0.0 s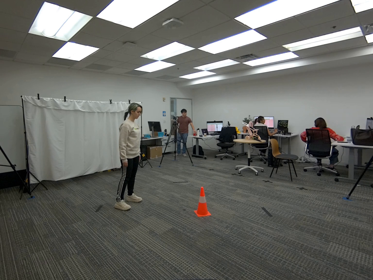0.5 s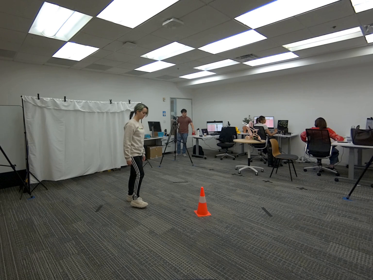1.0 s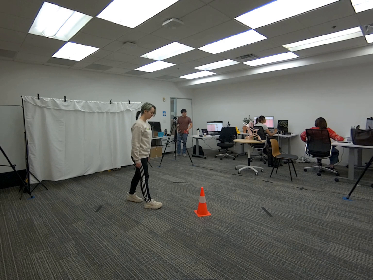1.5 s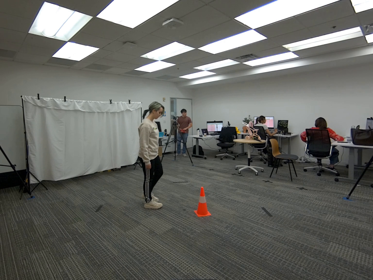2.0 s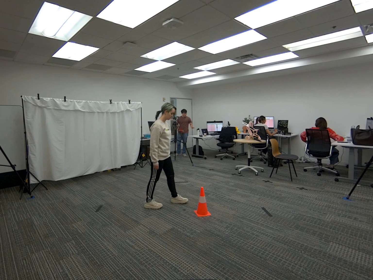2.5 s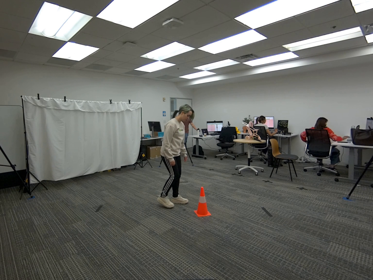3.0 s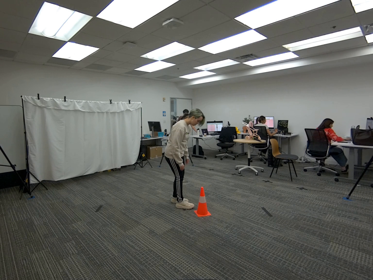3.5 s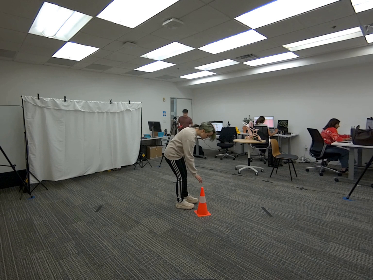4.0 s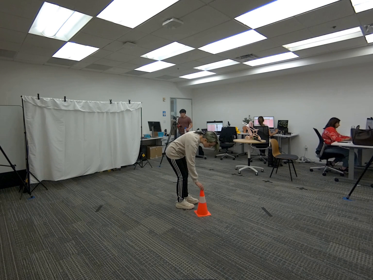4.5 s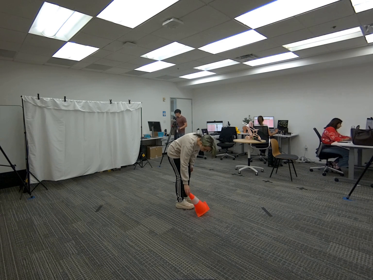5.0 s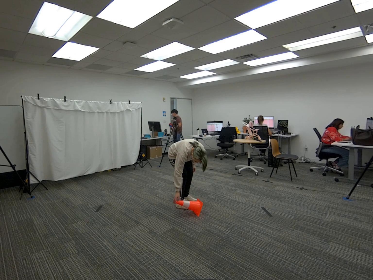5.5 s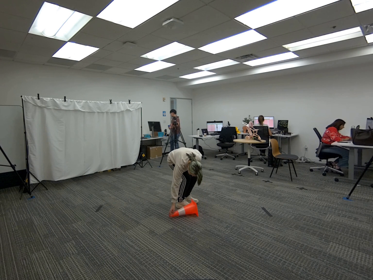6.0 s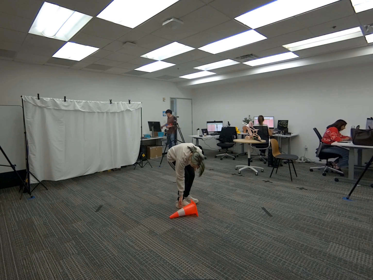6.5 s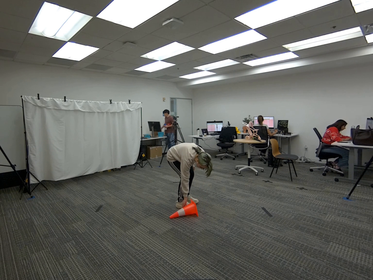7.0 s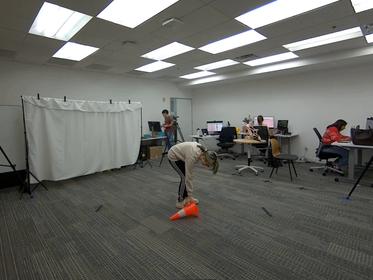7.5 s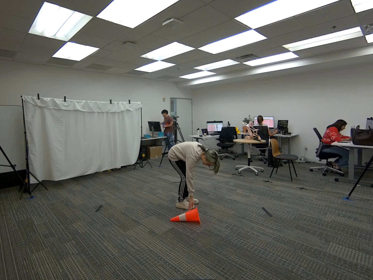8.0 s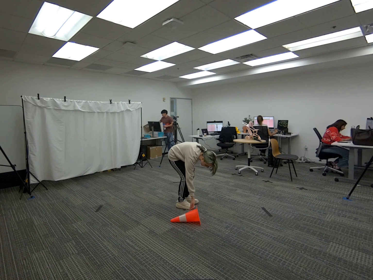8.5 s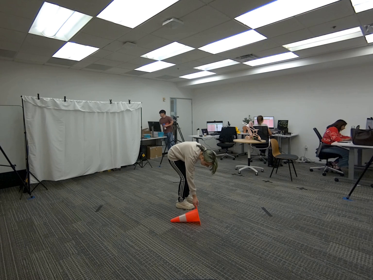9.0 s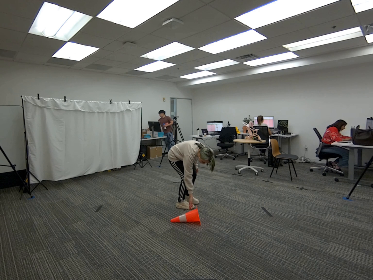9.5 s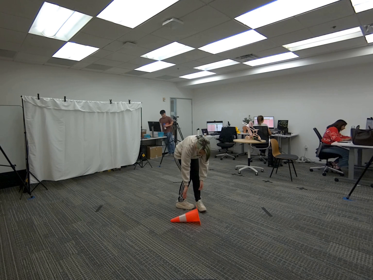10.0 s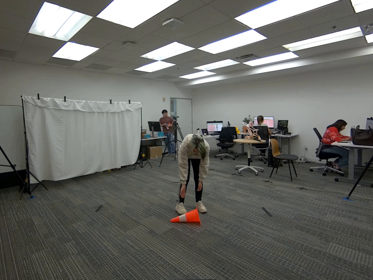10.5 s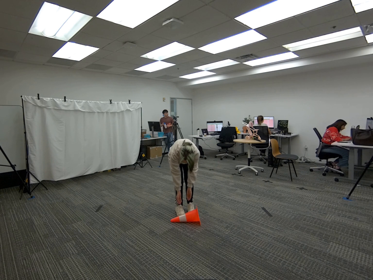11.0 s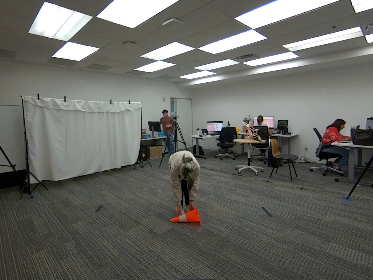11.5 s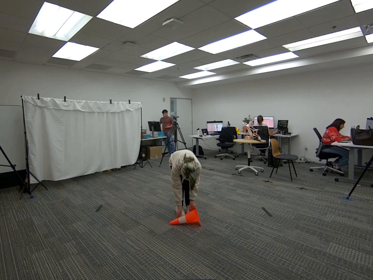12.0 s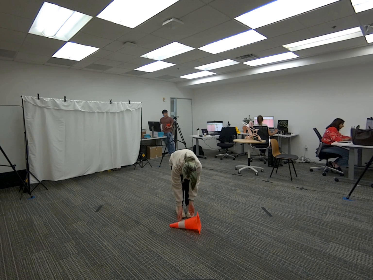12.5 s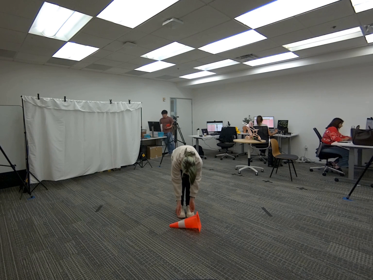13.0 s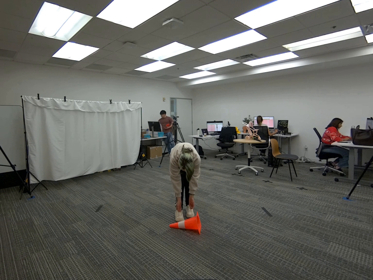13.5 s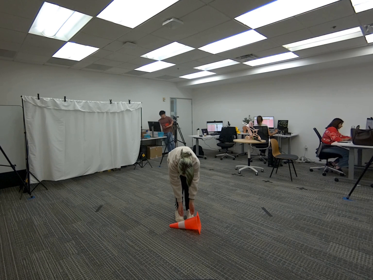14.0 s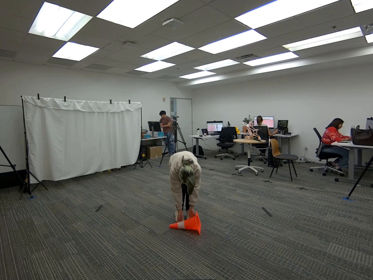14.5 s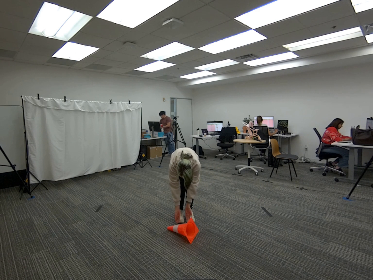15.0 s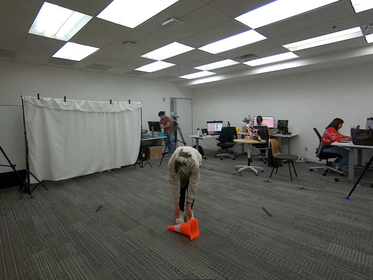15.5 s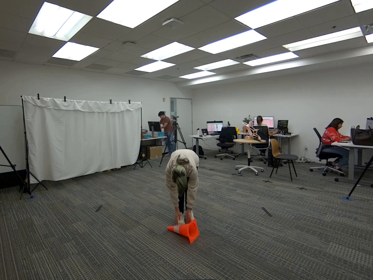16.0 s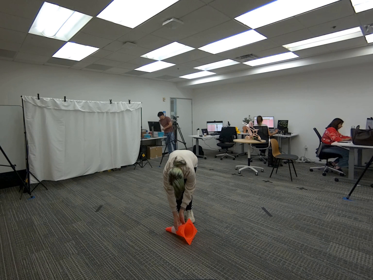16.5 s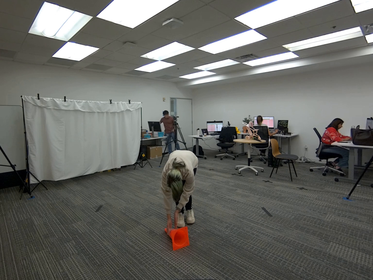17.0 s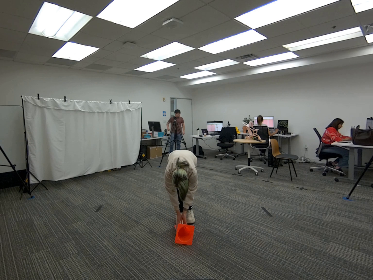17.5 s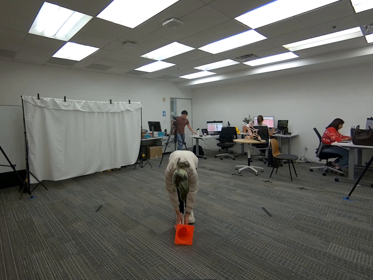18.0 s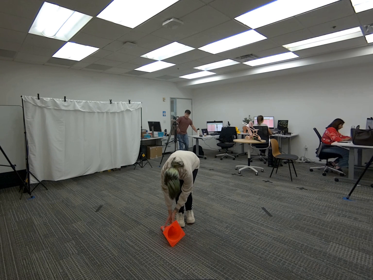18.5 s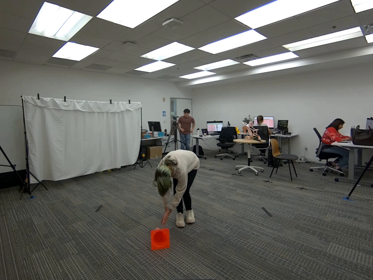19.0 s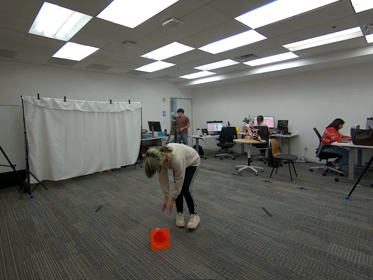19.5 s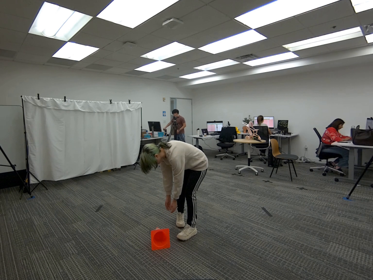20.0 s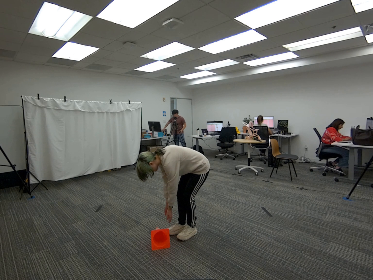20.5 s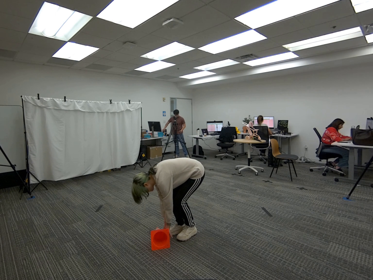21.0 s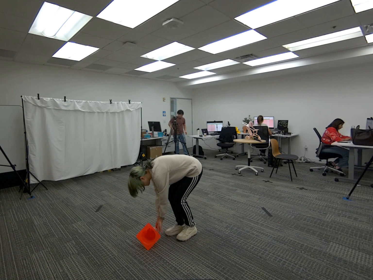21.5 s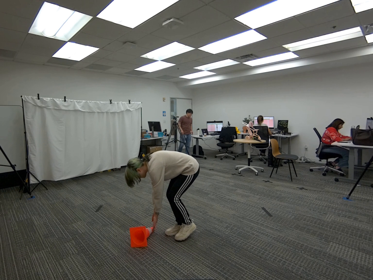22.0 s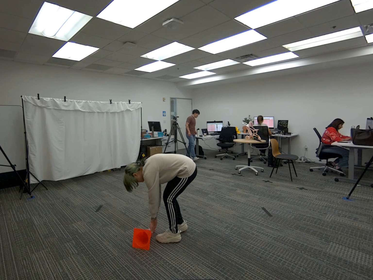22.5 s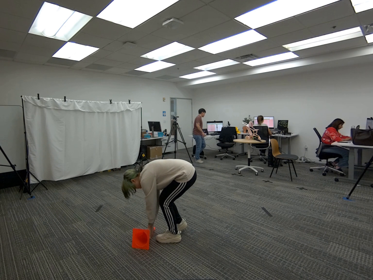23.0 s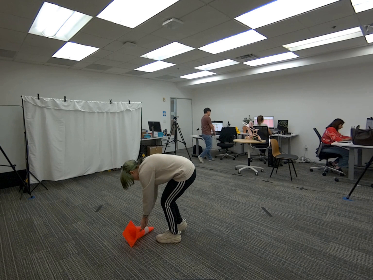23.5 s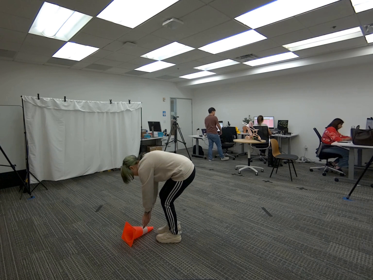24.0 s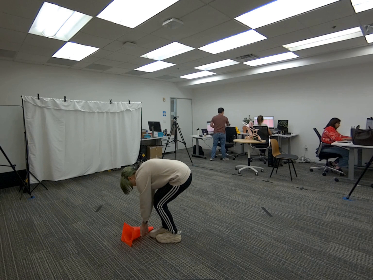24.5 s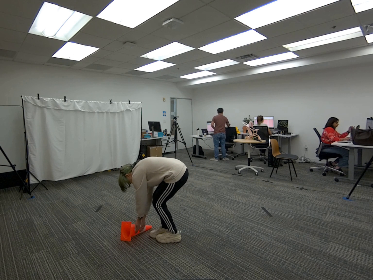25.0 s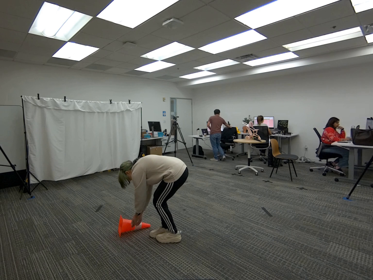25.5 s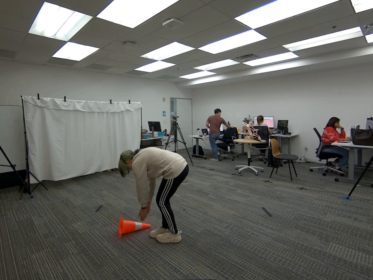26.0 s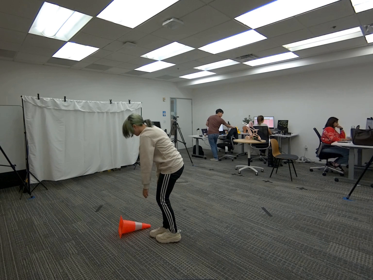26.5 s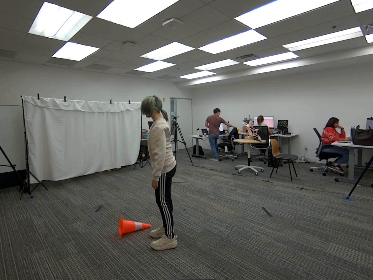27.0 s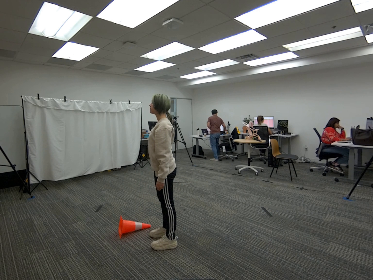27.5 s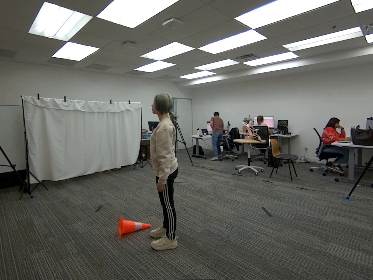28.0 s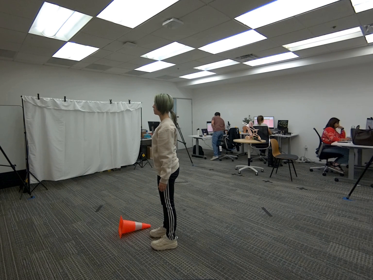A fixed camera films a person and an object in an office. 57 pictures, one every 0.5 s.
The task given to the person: Walk over to the traffic cone on the ground, place the cone to its side and use both hands to roll the cone on the ground until finish.
